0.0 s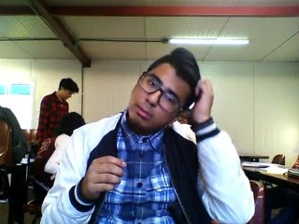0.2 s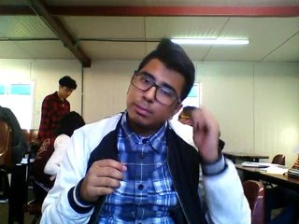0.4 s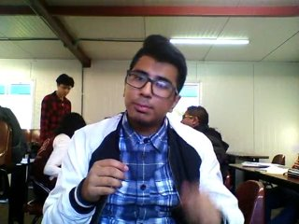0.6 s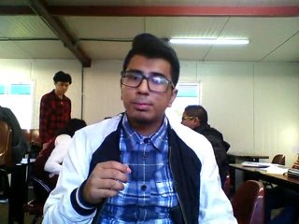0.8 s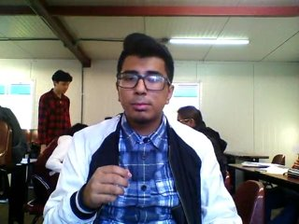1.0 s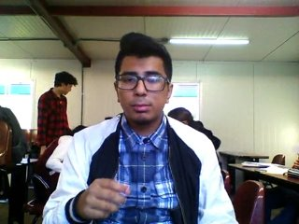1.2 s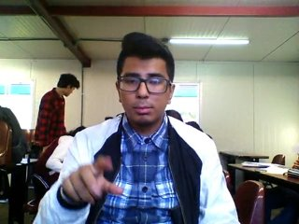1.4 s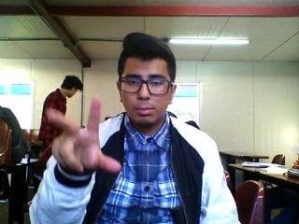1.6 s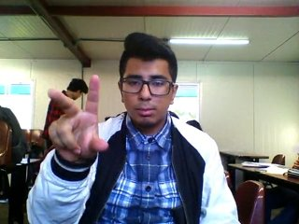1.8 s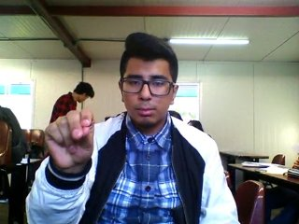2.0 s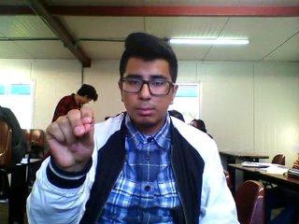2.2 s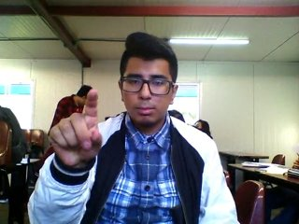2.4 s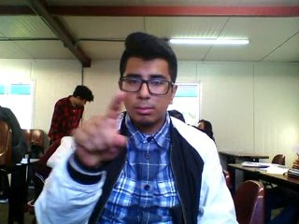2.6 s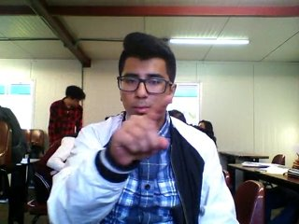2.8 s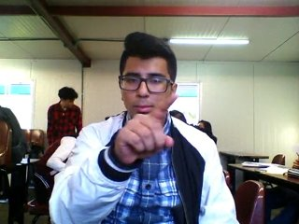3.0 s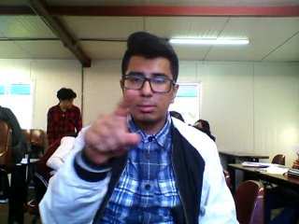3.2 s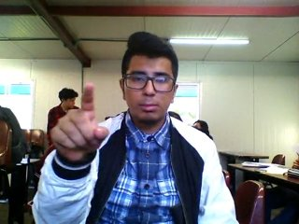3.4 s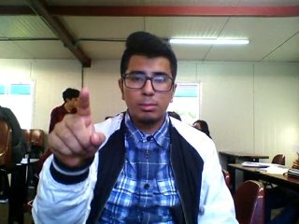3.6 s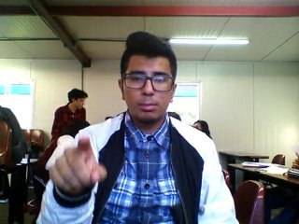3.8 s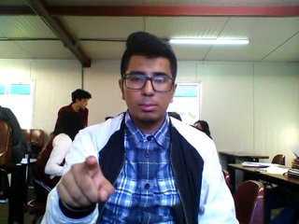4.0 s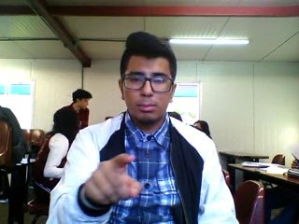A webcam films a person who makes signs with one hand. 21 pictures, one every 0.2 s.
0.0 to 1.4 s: Non-gesture.
1.5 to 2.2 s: Zoom out.
2.3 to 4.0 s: Pointing with one finger.
